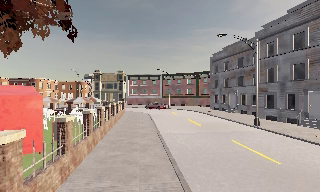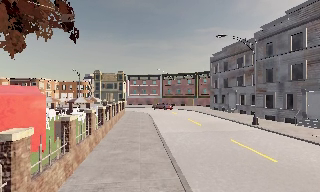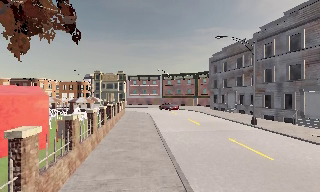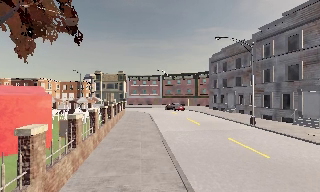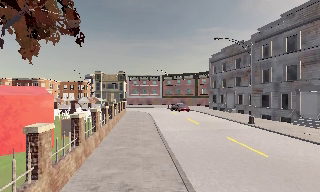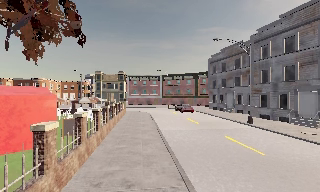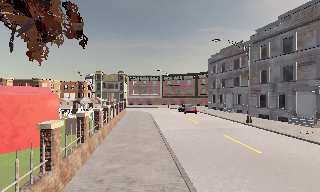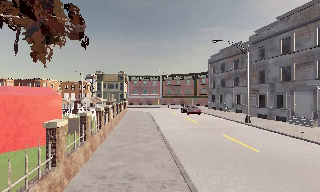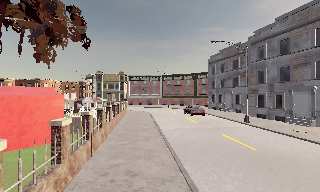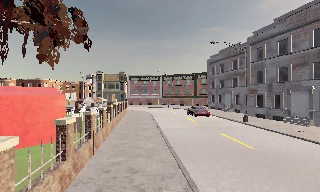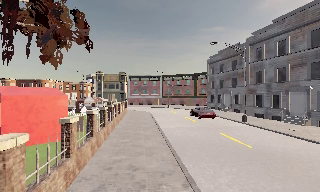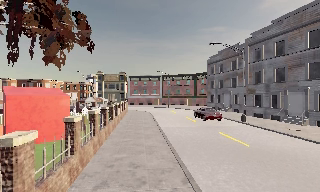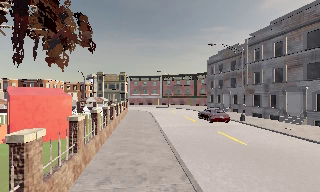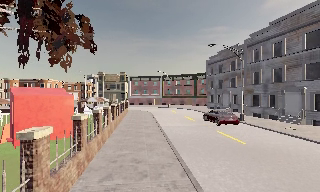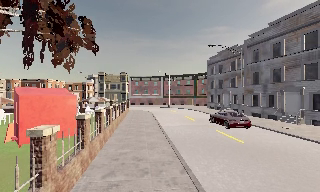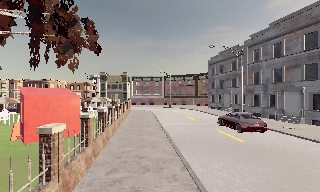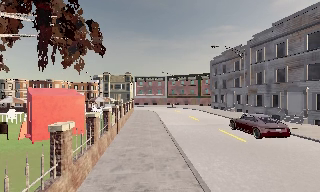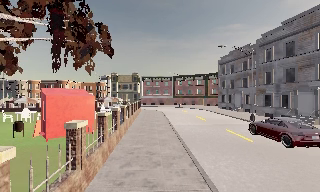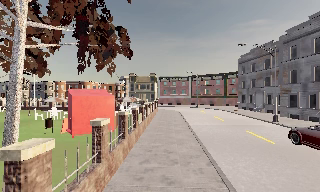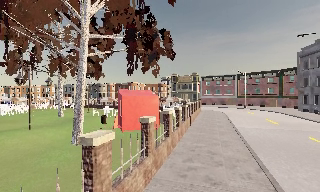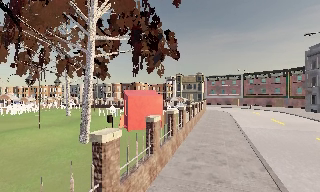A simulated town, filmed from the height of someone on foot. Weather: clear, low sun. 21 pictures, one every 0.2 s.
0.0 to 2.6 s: The camera travels backward, about 2.5 m, so what stands in front gets smaller.
2.6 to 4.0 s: The camera swings to its left by about 25 degrees, and the scene slides to the right. It travels backward, about 1.5 m, so what stands in front gets smaller.
The film runs backward here.
